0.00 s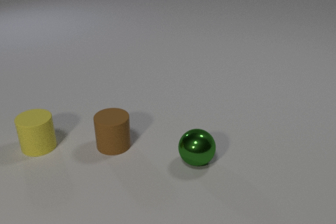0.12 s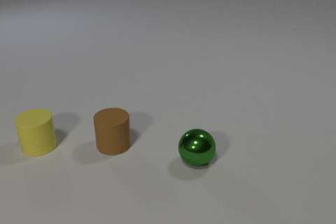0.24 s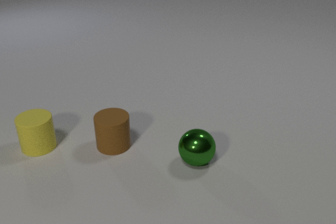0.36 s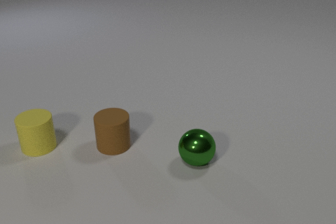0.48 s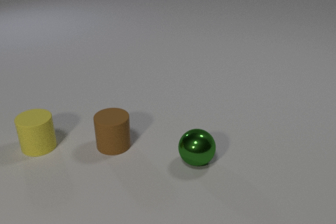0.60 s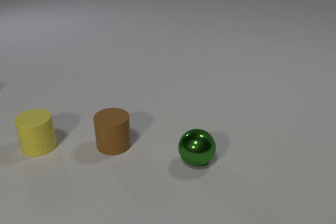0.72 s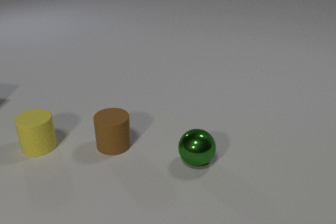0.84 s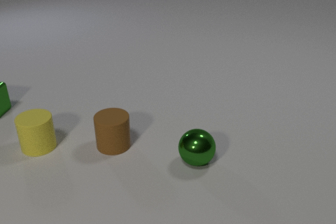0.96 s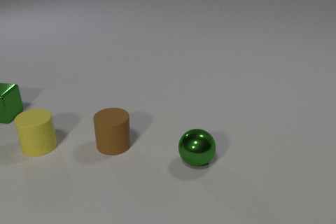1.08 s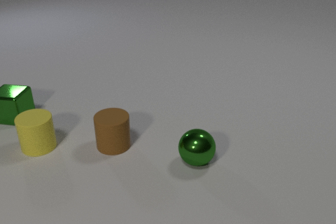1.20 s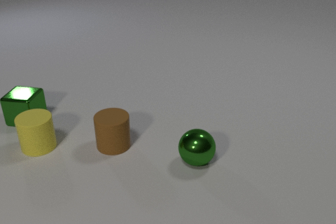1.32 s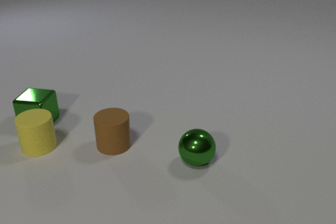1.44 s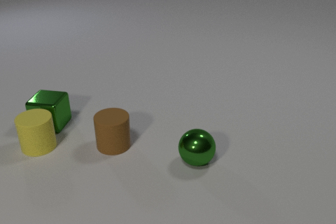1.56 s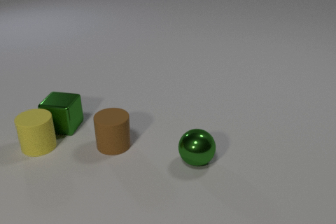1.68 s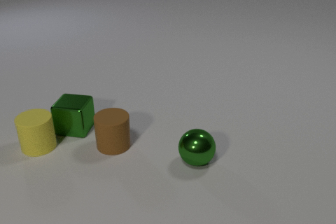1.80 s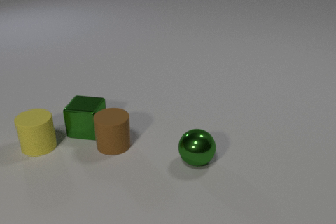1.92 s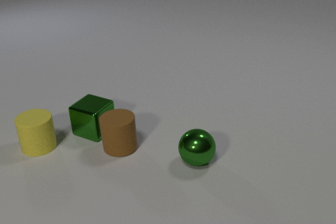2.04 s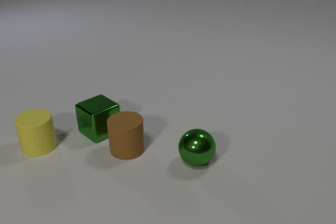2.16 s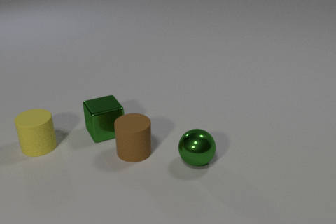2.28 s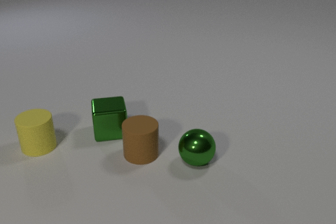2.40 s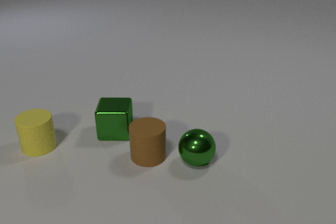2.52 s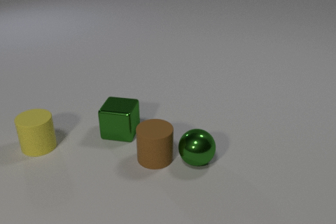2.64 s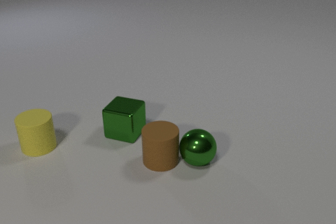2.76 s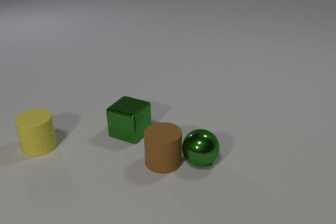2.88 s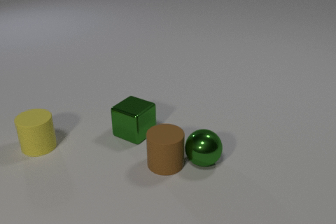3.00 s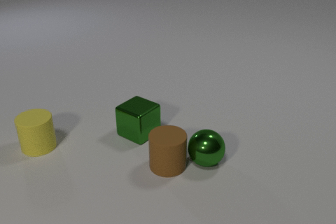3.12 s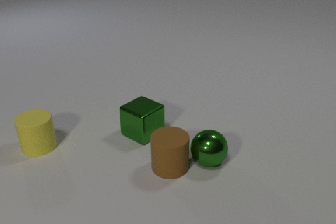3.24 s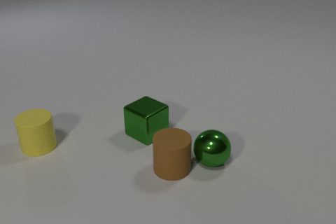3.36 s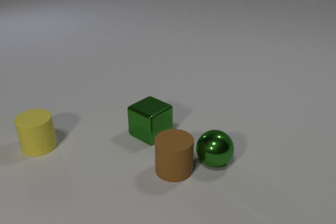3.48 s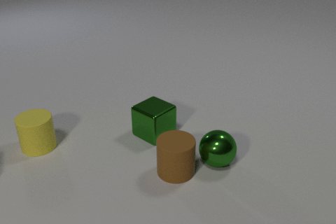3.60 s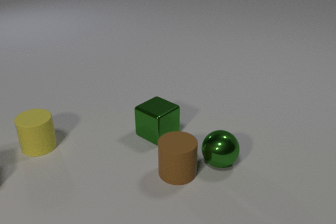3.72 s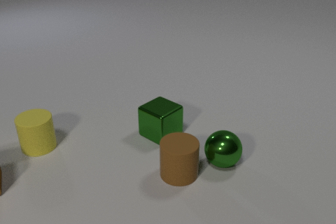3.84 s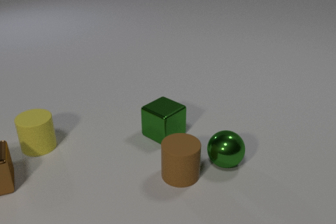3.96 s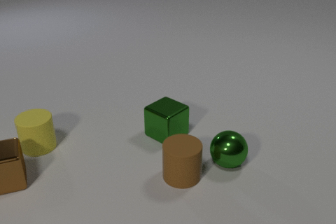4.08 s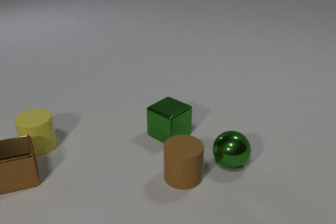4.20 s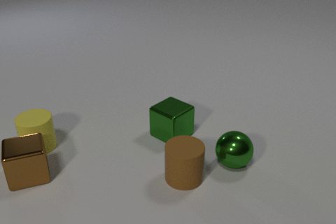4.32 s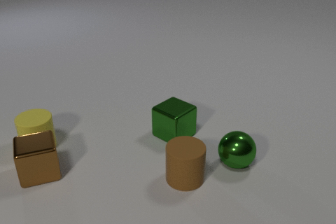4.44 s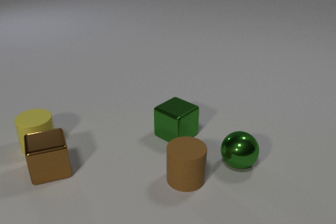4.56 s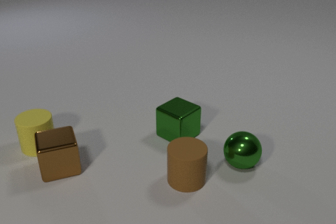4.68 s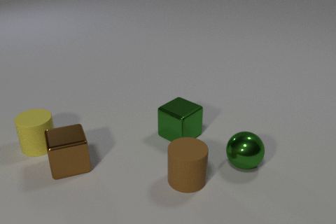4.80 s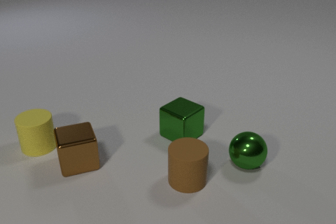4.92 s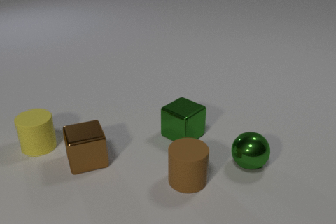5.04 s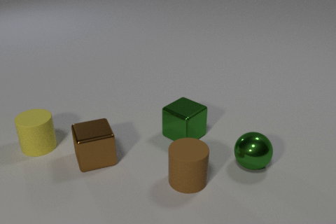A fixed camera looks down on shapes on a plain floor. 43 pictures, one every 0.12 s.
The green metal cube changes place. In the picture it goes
to the right.
The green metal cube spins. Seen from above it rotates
clockwise.
0.00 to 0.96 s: The green metal cube comes in at the left edge, slides to the right and toward the camera.
0.96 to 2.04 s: The green metal cube slides to the right and toward the camera, spins so that its near face slides to the left, clockwise seen from above. The brown rubber cylinder slides to the right and toward the camera. The green metal cube and the brown rubber cylinder collide.
2.04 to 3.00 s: The green metal cube slides to the right, spins so that its near face slides to the left, clockwise seen from above. The brown rubber cylinder slides to the right and toward the camera. The green metal sphere rolls to the right. The brown rubber cylinder and the green metal sphere collide.
3.00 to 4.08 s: The green metal cube slides to the right. The brown rubber cylinder slides toward the camera and to the right. The green metal sphere rolls to the right. The brown metal cube comes in at the left edge, slides to the right.
4.08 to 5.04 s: The green metal cube slides to the right. The green metal sphere rolls to the right. The brown metal cube slides to the right.
What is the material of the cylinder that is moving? rubber.
Are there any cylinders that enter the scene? no.
What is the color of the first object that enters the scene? green.
